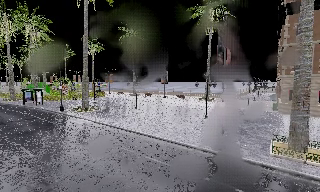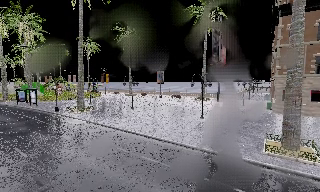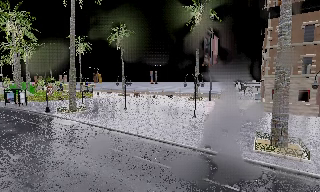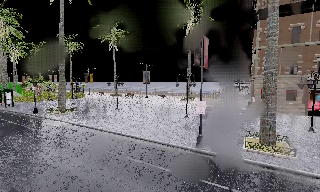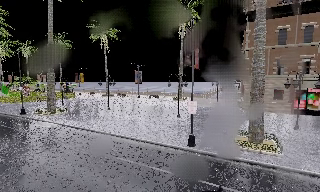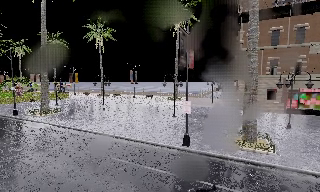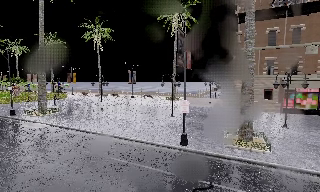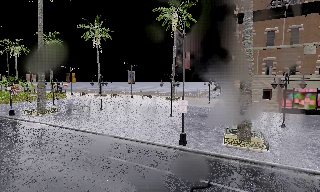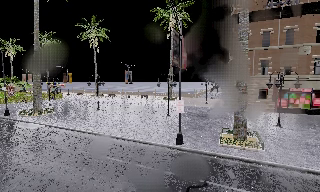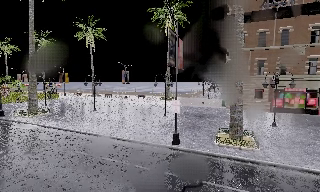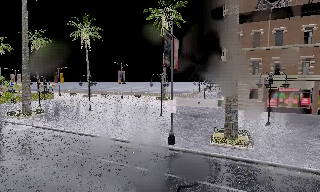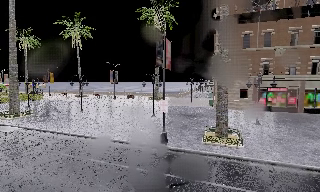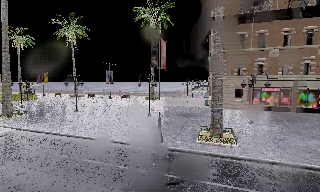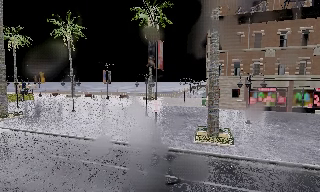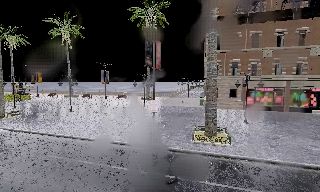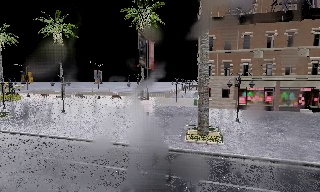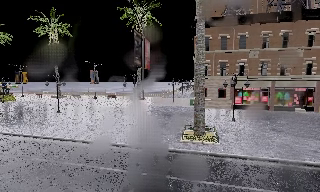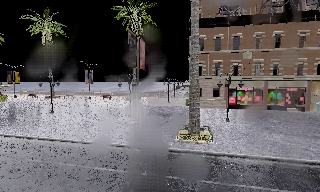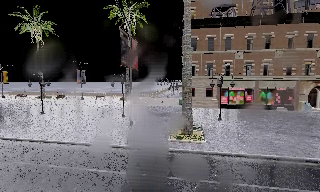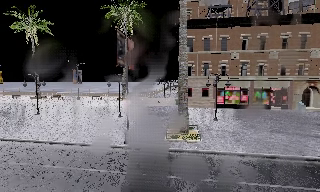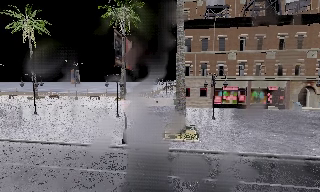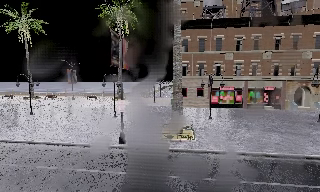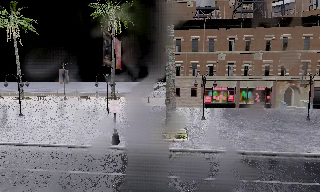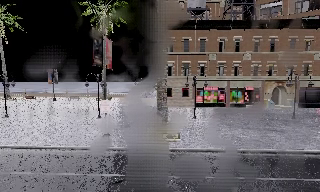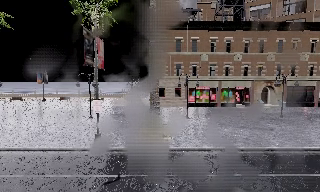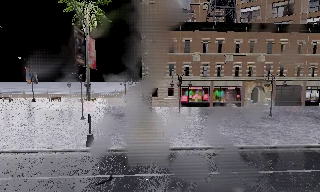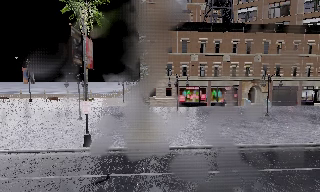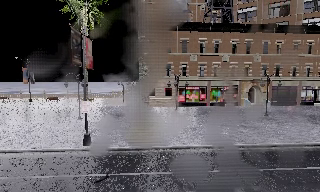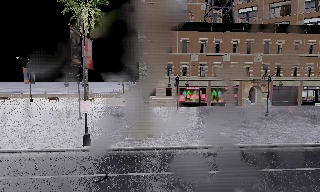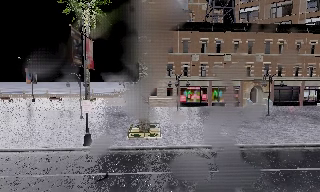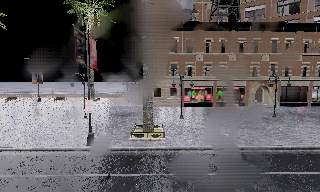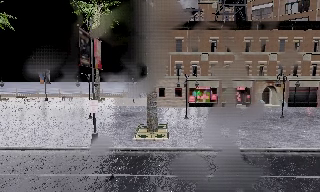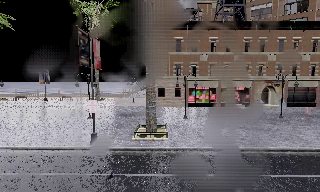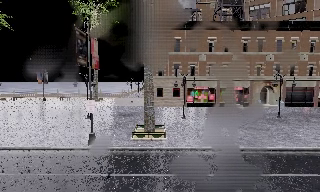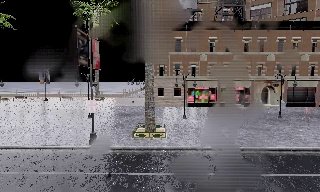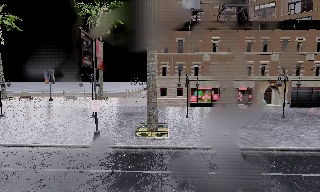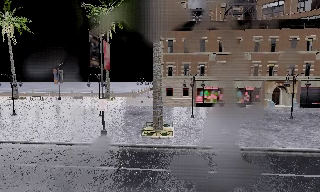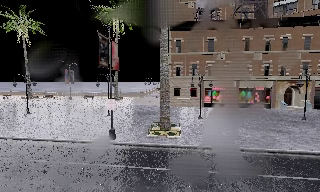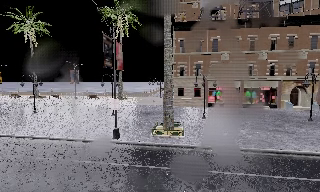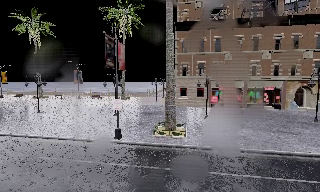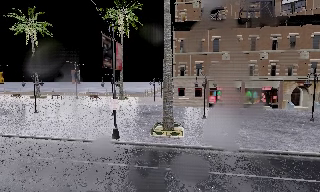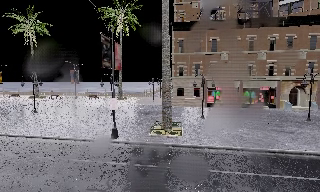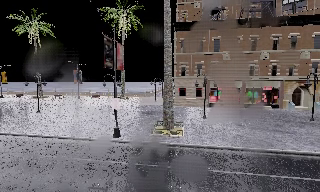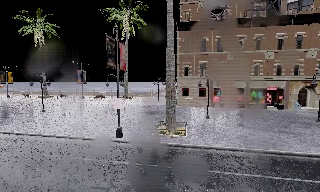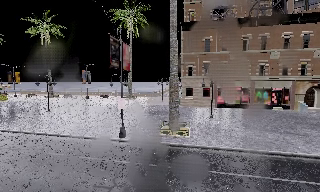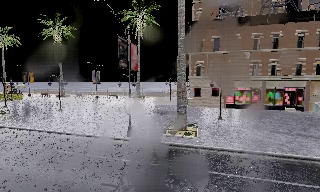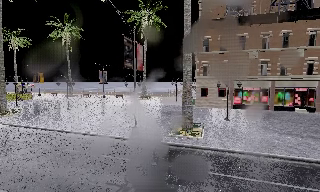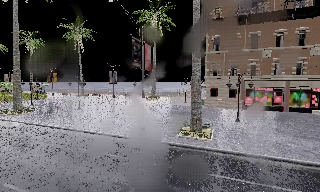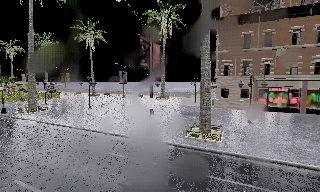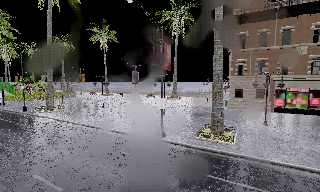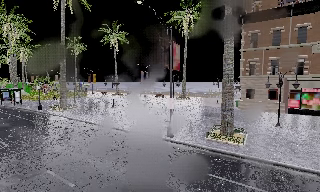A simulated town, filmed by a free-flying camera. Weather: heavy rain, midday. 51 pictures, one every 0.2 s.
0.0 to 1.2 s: The camera pans to its right, which is clockwise from overhead, by about 10 degrees.
1.2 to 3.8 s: The camera swings to its right by about 15 degrees, and the scene slides to the left. It travels to its right, about 1 m, so close, fixed things drift to the left.
3.8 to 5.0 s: The camera pans to its right, which is clockwise from overhead, by about 10 degrees.
5.0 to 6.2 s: The camera shifts only a little, or ends up much as it began.
6.2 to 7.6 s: The camera travels backward, about 0.5 m, so what stands in front gets smaller.
7.6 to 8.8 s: The camera shifts only a little, or ends up much as it began.
8.8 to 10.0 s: The scene slides to the right, as the camera pans about 20 degrees to its left.
The film runs backward here.
